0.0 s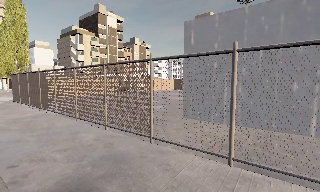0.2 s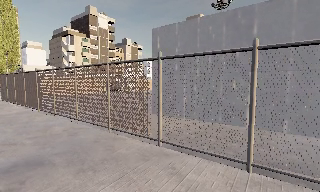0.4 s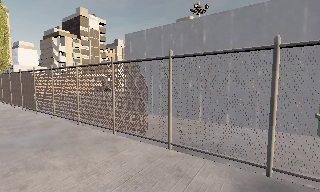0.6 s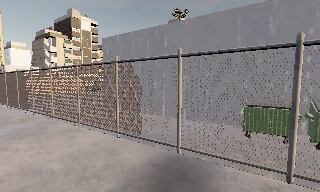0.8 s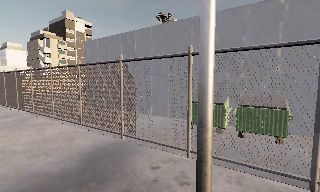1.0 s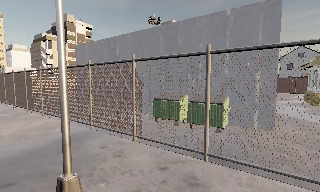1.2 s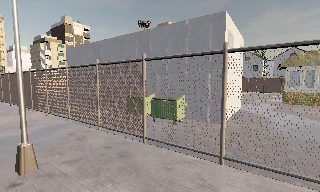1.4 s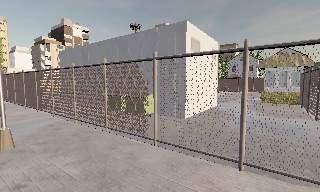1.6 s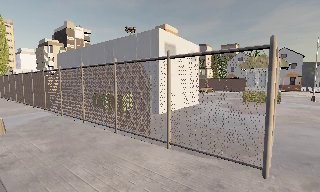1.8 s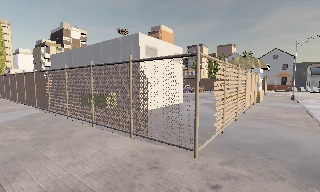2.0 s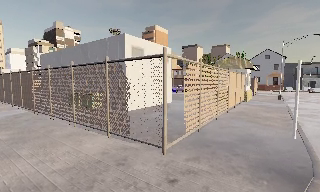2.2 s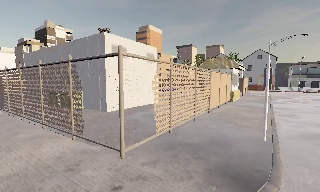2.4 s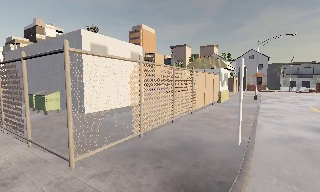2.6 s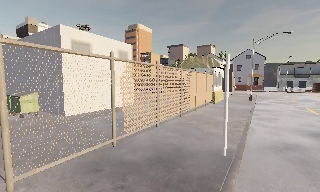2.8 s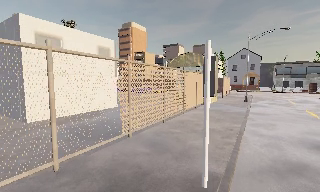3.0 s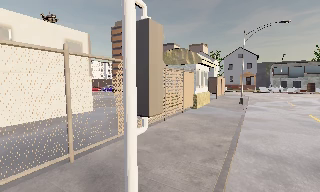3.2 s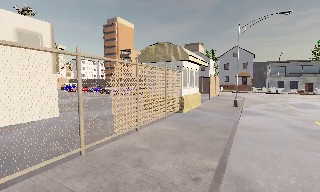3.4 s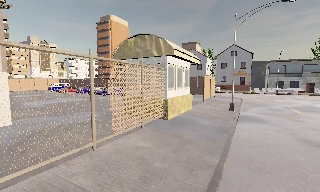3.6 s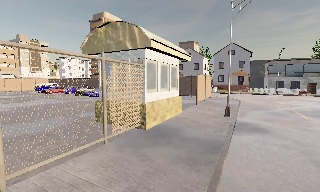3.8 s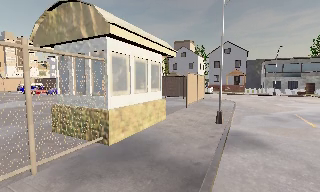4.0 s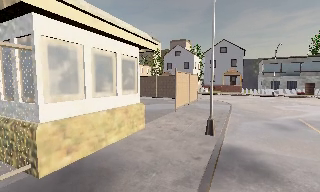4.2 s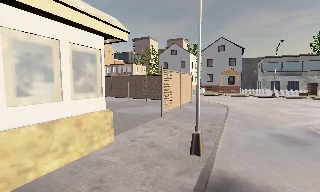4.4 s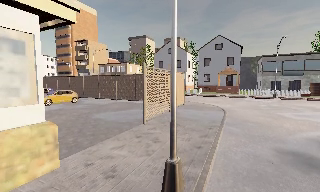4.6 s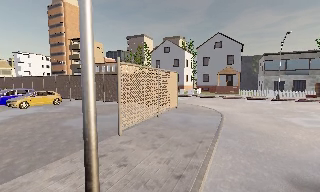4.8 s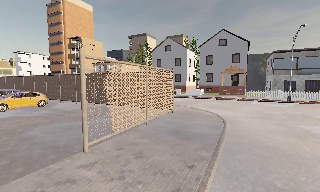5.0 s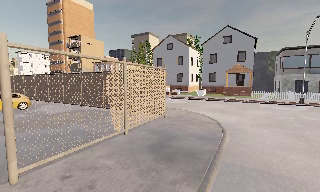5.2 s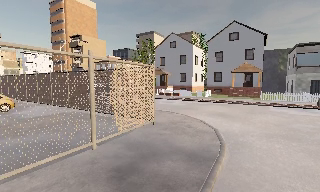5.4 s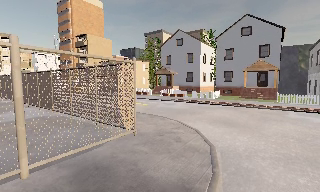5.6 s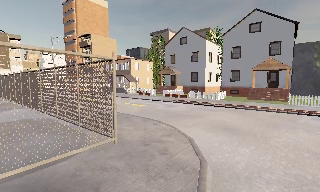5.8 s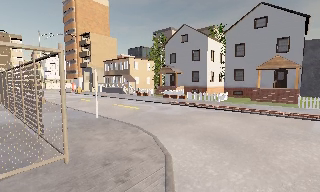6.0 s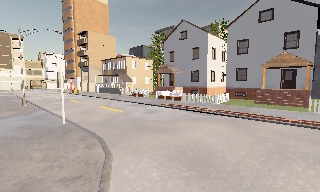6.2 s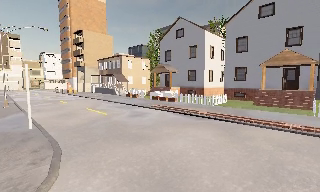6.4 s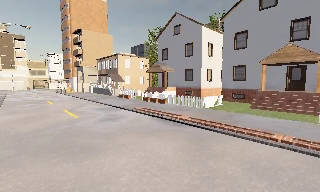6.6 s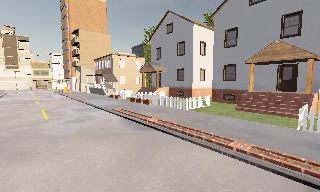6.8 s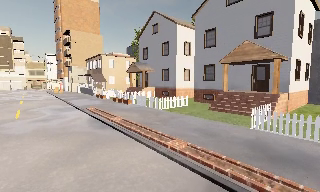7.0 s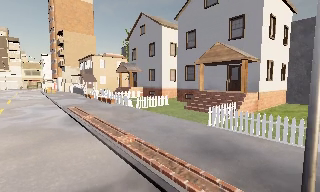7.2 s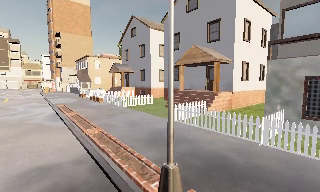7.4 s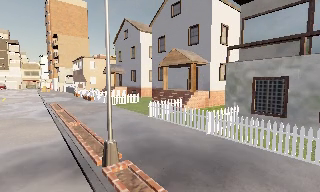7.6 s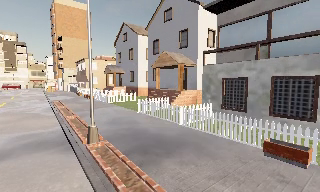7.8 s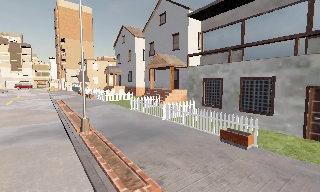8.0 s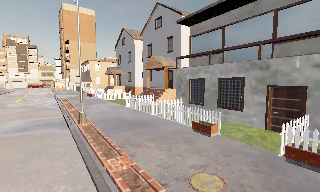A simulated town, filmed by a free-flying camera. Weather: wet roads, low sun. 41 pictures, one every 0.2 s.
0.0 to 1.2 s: The camera travels to its right and backward, about 14 m, so close, fixed things drift to the left.
1.2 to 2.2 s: The camera travels to its right and backward, about 8 m, so close, fixed things drift to the left. It loses speed.
2.2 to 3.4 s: The camera travels forward and to its right, about 11 m, so what stands in front looms larger. It gains speed.
3.4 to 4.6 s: The camera travels forward and to its right, about 13 m, so what stands in front looms larger.
4.6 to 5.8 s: The camera pans to its left, which is counterclockwise from overhead, by about 15 degrees. It travels forward and to its right, about 11 m, so what stands in front looms larger.
5.8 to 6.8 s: The camera travels to its right and forward, about 11 m, so close, fixed things drift to the left.
6.8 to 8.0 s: The camera travels to its right and backward, about 11 m, so close, fixed things drift to the left.
The film runs backward here.
